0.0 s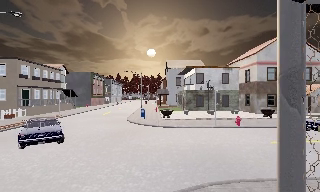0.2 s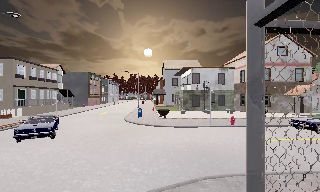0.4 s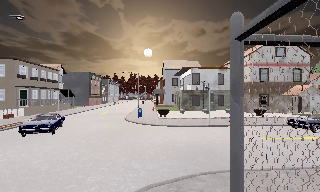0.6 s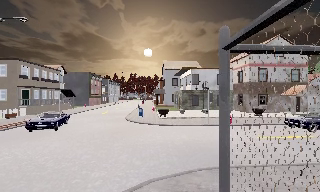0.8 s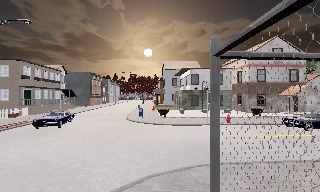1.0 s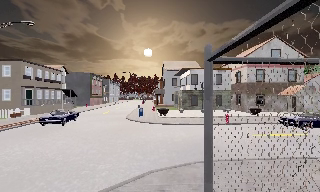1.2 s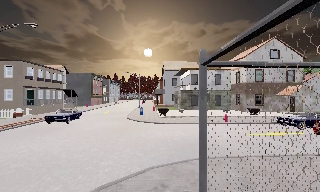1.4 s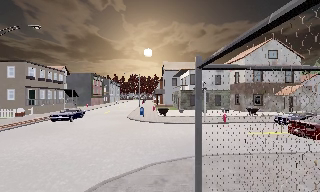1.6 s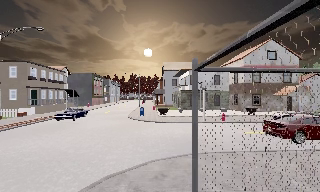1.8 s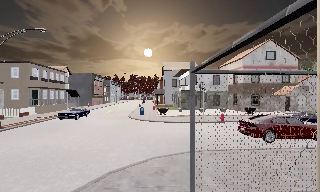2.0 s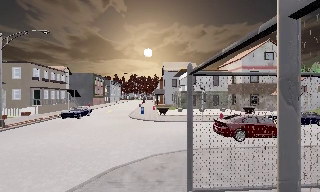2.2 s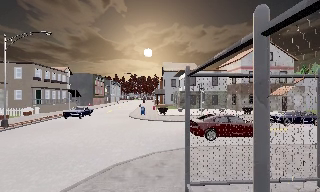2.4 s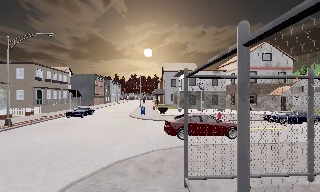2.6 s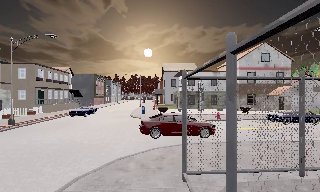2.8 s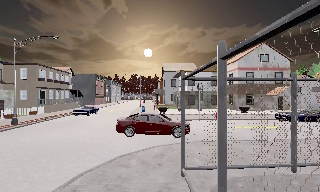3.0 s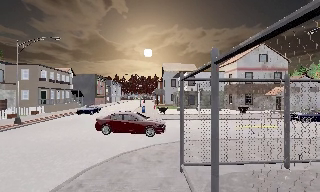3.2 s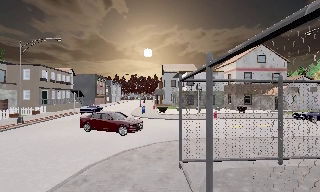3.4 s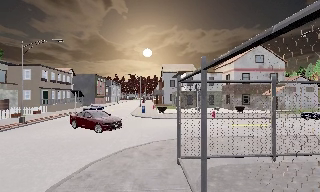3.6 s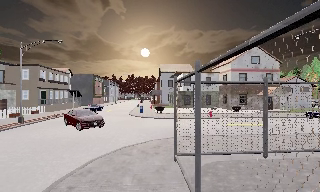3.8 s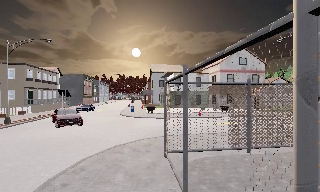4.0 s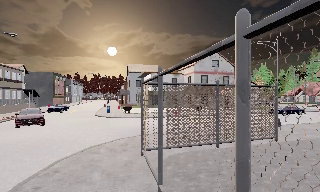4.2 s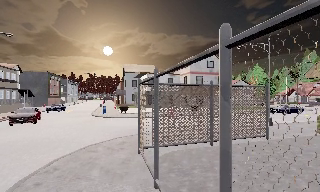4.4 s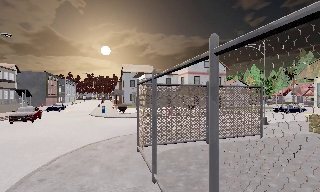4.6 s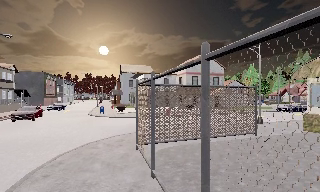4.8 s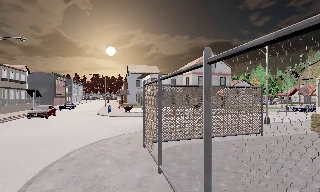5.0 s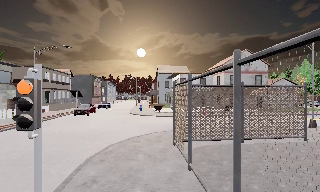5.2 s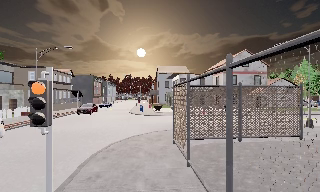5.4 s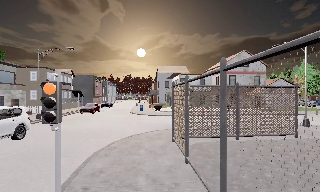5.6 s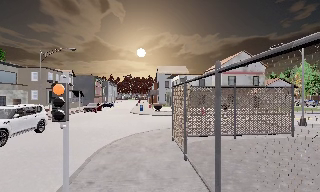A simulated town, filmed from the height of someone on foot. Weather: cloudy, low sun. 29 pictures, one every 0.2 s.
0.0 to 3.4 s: The camera travels backward, about 5 m, so what stands in front gets smaller.
3.4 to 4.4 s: The camera swings to its right by about 15 degrees, and the scene slides to the left. It travels backward, about 1.5 m, so what stands in front gets smaller.
4.4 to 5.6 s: The camera swings to its left by about 10 degrees, and the scene slides to the right. It travels backward, about 1.5 m, so what stands in front gets smaller.
The film runs backward here.
